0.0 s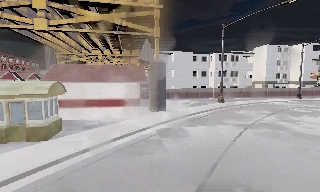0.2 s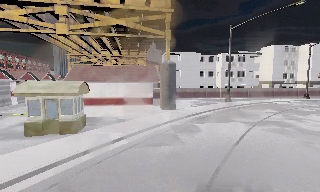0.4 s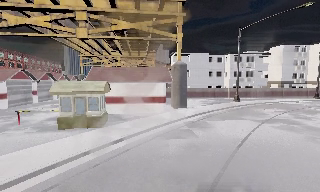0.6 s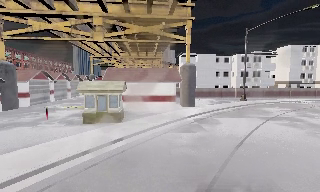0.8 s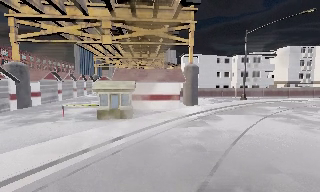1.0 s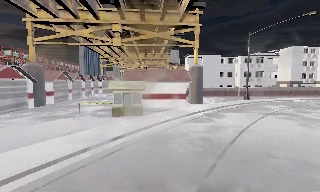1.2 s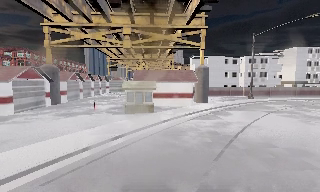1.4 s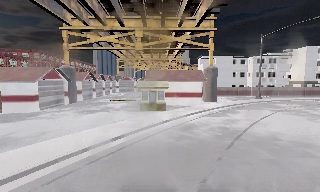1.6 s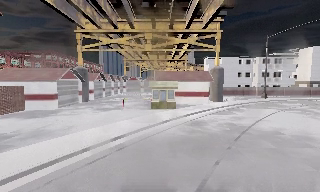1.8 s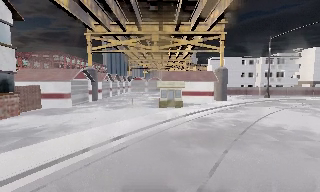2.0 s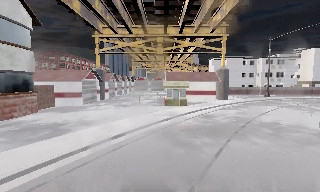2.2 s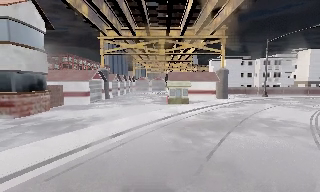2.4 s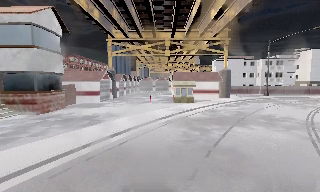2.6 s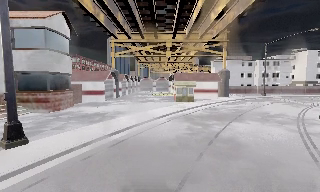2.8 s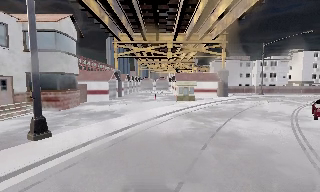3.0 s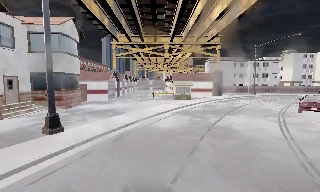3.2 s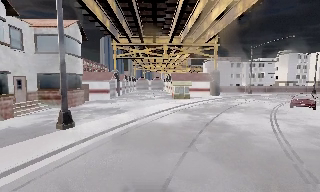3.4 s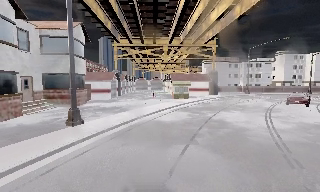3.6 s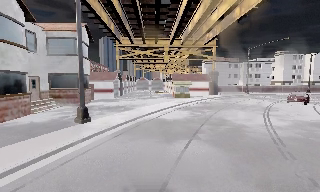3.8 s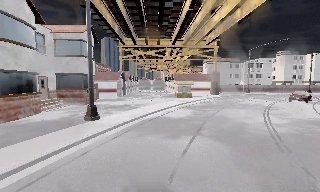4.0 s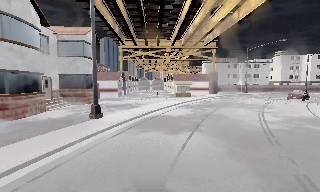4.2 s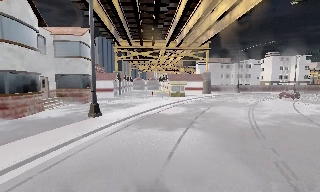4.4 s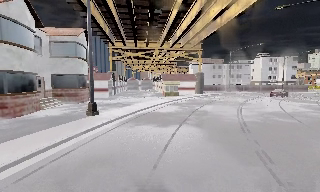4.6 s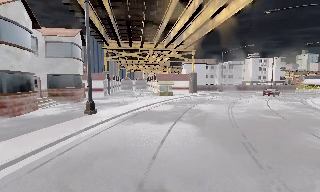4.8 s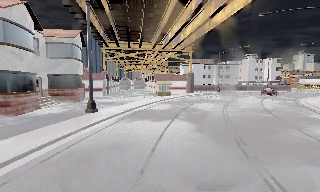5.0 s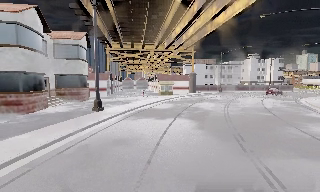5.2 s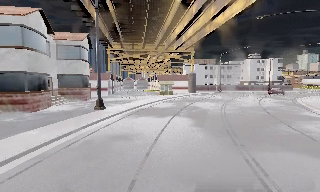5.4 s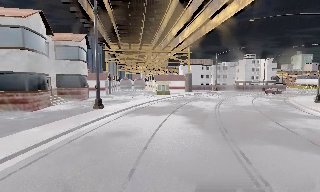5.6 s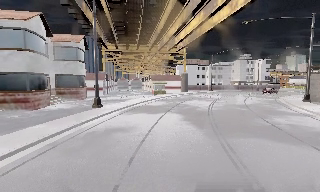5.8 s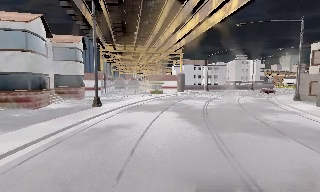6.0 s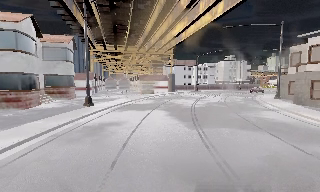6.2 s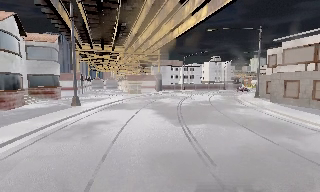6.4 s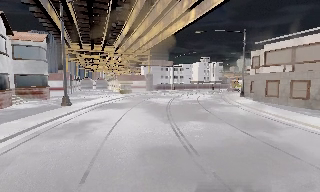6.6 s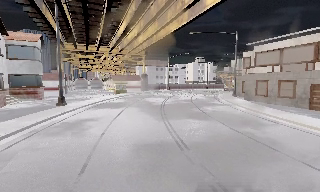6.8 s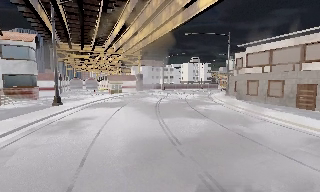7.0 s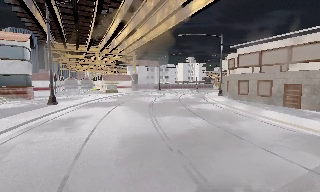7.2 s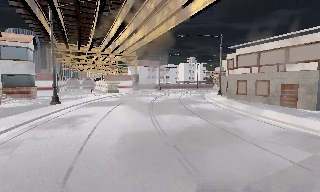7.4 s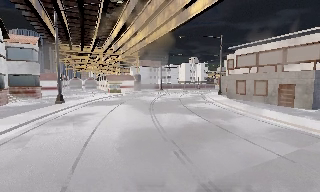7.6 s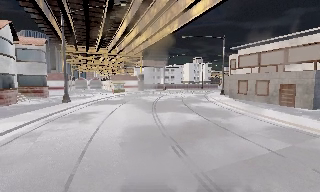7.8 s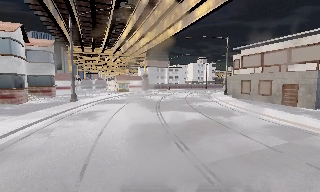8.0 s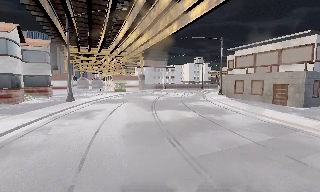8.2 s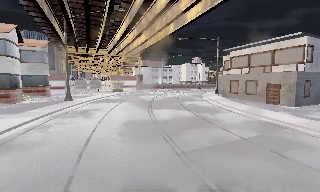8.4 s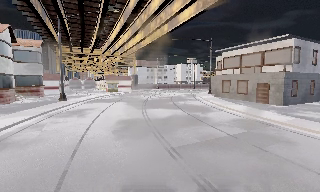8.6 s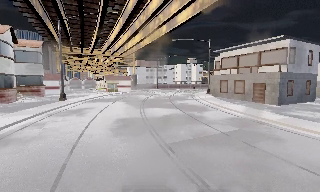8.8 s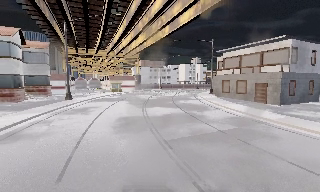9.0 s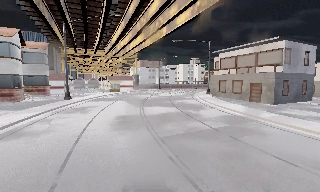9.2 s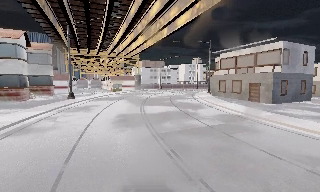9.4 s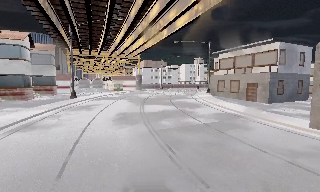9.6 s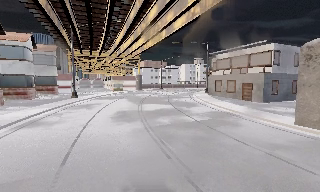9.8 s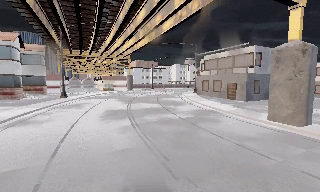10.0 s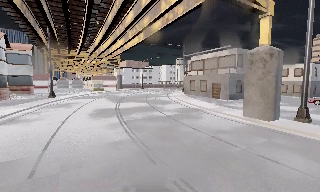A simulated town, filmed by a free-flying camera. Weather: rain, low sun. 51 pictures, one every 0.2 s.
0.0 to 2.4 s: The scene slides to the right, as the camera pans about 15 degrees to its left. It travels backward and to its left, about 13 m, so what stands in front gets smaller.
2.4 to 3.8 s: The camera travels backward and to its left, about 6 m, so what stands in front gets smaller. It loses speed.
3.8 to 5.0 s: The camera travels backward, about 4 m, so what stands in front gets smaller.
5.0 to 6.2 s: The camera pans to its right, which is clockwise from overhead, by about 10 degrees. It travels backward, about 4 m, so what stands in front gets smaller.
6.2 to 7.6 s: The camera travels backward, about 3.5 m, so what stands in front gets smaller.
7.6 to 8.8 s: The camera travels backward and to its right, about 2.5 m, so what stands in front gets smaller.
8.8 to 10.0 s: The camera travels backward and to its right, about 4 m, so what stands in front gets smaller. It gains speed.
The film runs forward here.
